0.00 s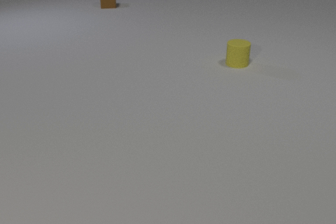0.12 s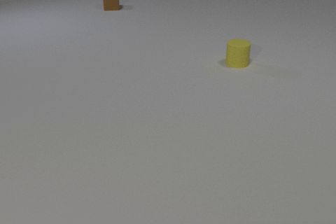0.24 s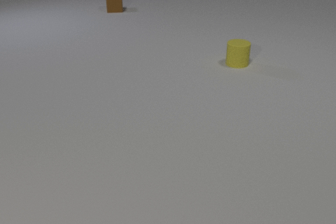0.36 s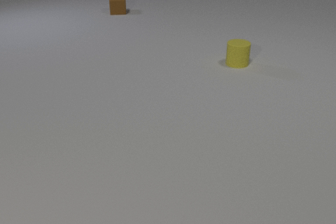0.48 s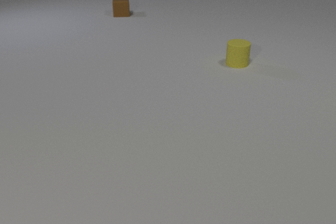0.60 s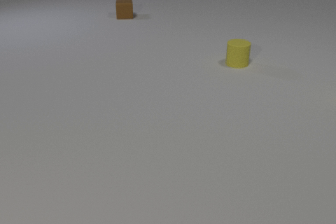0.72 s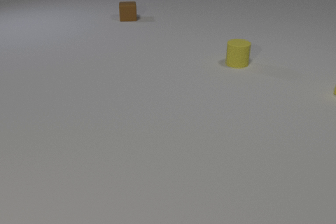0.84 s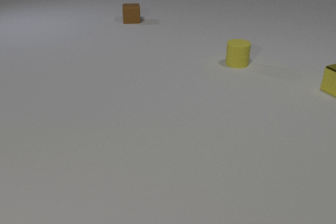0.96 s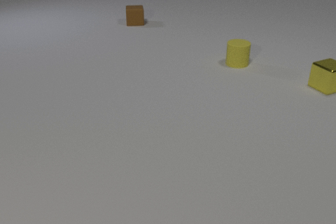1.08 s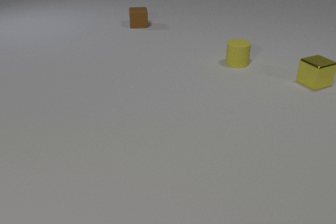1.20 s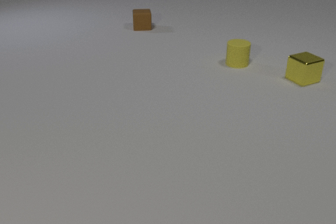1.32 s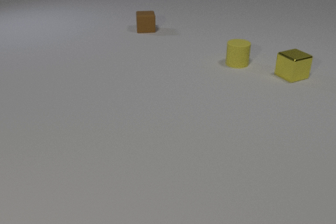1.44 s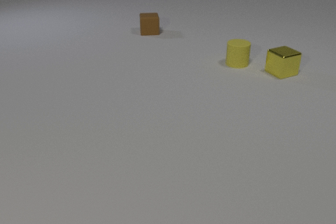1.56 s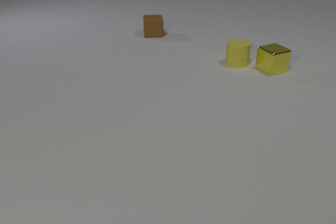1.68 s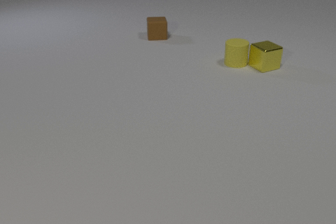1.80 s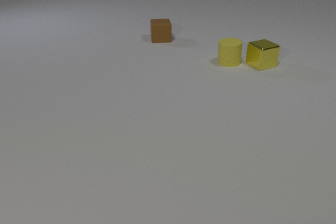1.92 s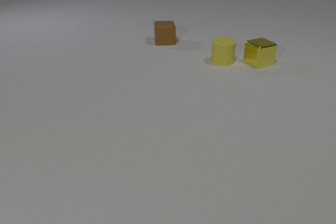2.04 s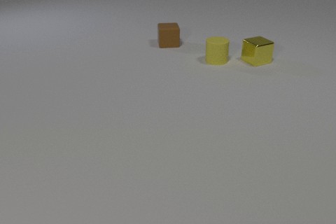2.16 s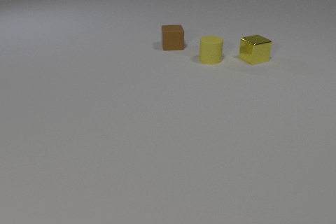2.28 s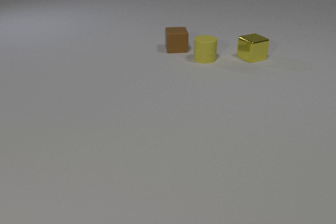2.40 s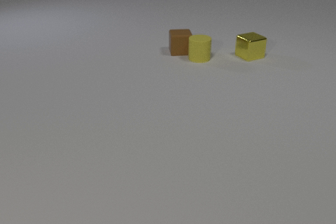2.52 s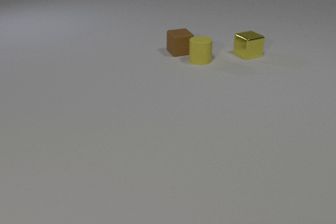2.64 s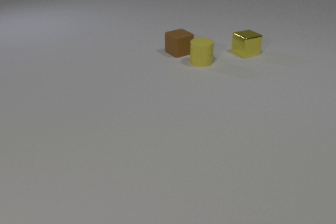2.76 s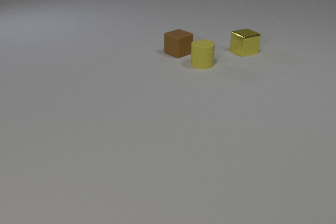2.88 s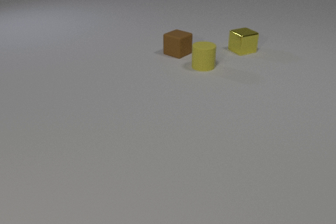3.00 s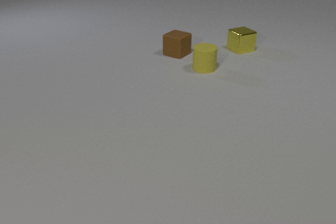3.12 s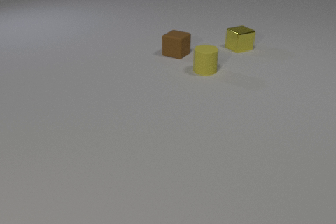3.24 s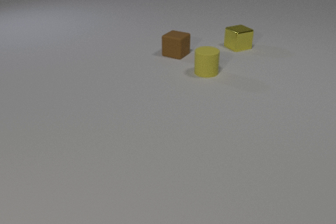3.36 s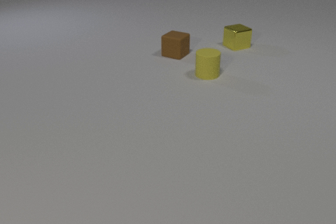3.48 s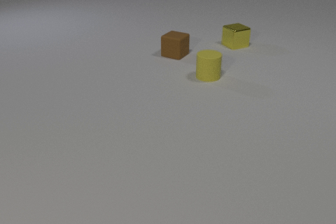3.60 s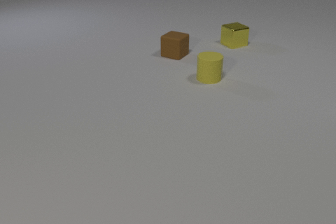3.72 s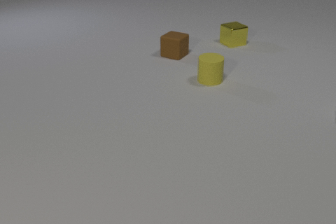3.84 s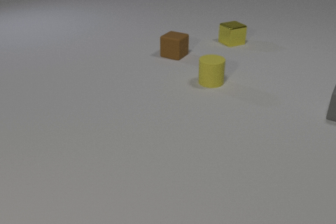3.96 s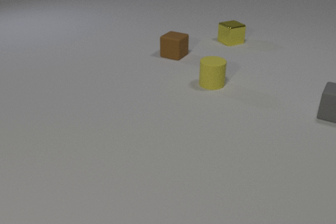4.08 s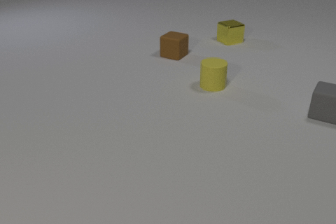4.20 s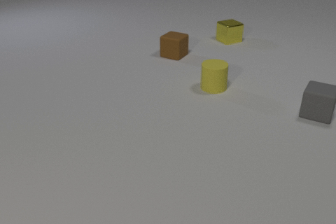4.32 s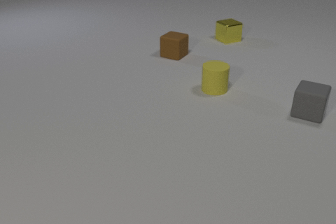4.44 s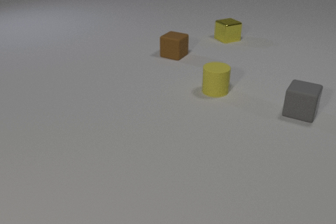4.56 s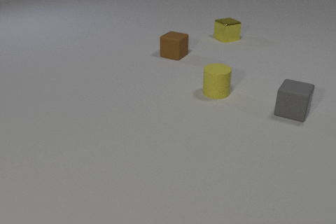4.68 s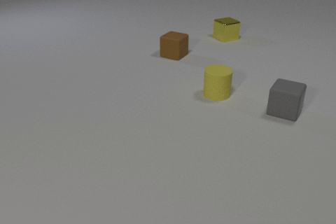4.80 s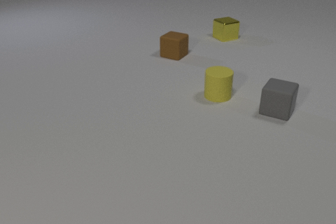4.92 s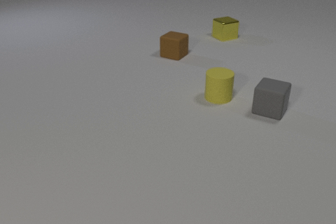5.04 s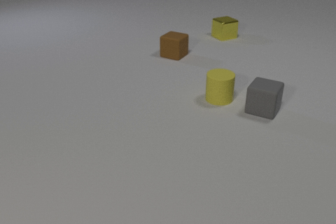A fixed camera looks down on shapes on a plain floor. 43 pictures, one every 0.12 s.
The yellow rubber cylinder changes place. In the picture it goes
toward the camera.
The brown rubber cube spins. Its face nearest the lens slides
to the right.
0.00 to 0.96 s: The yellow metal cube comes in at the right edge, slides to the left. The brown rubber cube slides toward the camera and to the right.
0.96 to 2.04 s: The yellow metal cube slides to the left and away from the camera. The yellow rubber cylinder slides to the left. The brown rubber cube slides toward the camera and to the right. The yellow metal cube and the yellow rubber cylinder collide.
2.04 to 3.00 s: The yellow metal cube slides away from the camera and to the left. The yellow rubber cylinder slides toward the camera and to the left. The brown rubber cube slides toward the camera, spins so that its near face slides to the right, counterclockwise seen from above. The yellow rubber cylinder and the brown rubber cube collide.
3.00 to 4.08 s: The yellow metal cube slides away from the camera and to the left. The yellow rubber cylinder slides toward the camera. The gray rubber cube comes in at the right edge, slides to the left.
4.08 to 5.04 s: The yellow metal cube slides away from the camera and to the left. The yellow rubber cylinder slides toward the camera. The gray rubber cube slides to the left.
What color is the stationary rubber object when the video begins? yellow.
How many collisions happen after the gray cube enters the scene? 0.
How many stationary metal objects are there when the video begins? 0.
